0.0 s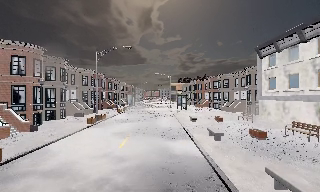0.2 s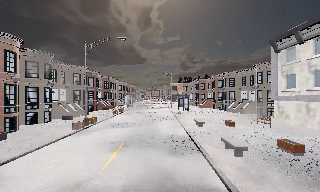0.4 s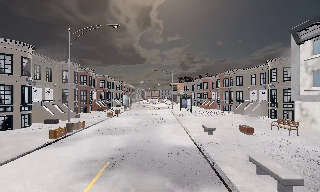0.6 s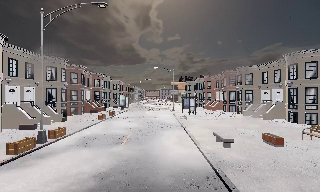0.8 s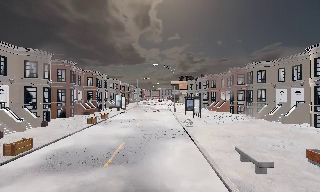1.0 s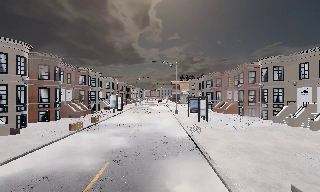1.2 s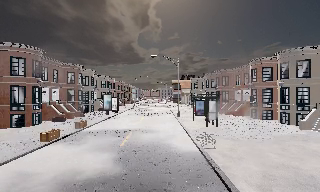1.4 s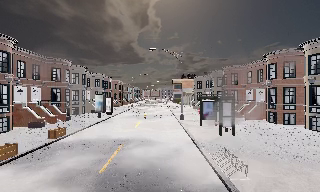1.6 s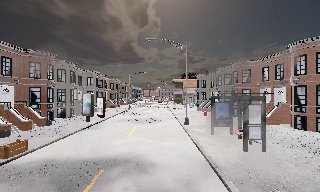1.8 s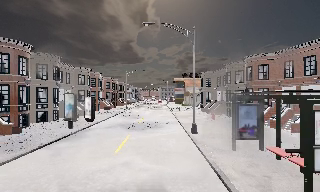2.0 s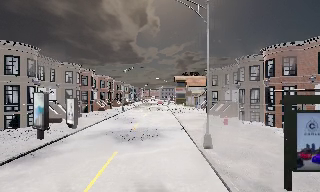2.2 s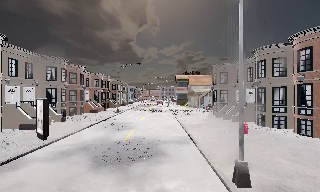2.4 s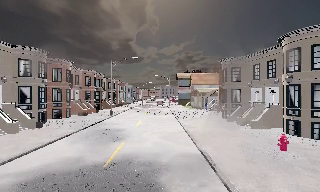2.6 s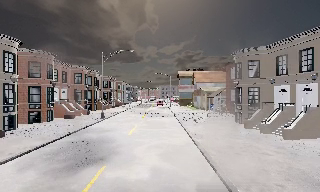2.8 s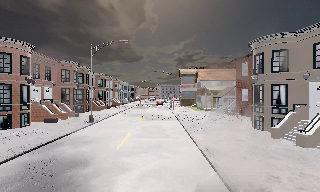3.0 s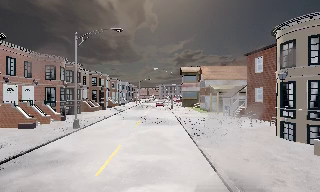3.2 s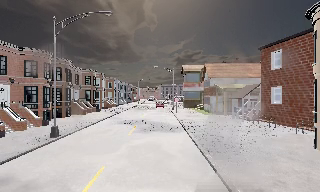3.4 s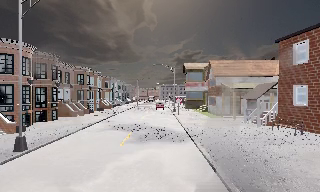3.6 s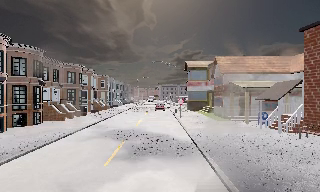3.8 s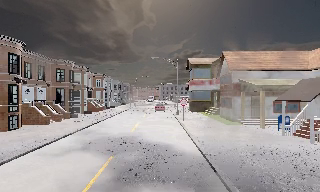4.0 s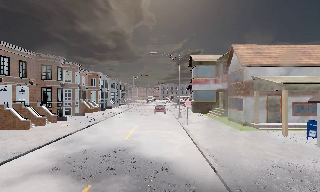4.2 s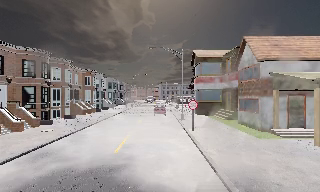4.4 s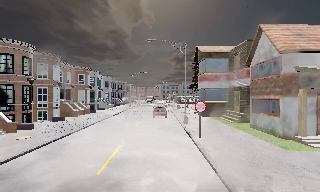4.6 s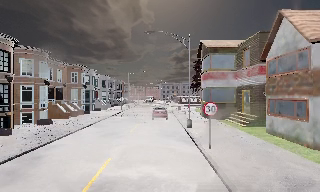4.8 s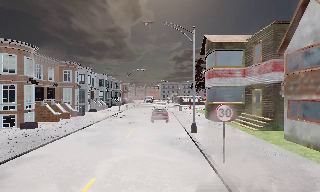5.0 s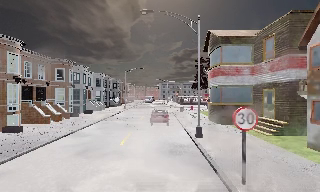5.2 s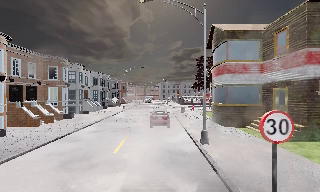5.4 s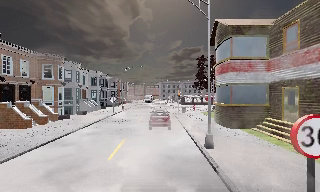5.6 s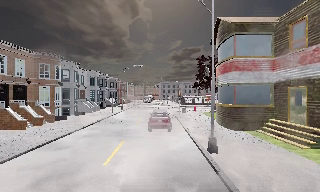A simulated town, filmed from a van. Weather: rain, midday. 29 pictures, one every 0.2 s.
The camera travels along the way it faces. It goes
forward.
0.0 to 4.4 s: The camera travels forward, about 60 m, so what stands in front looms larger.
4.4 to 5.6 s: The camera travels forward, about 8 m, so what stands in front looms larger. It loses speed.
The film runs forward here.
